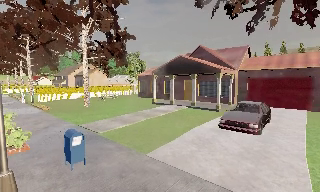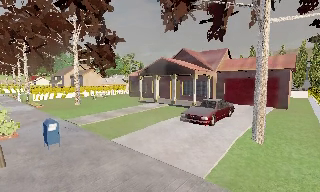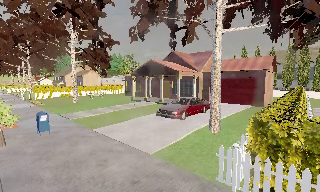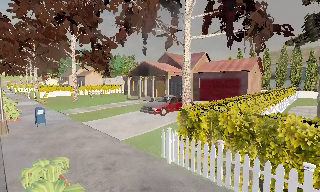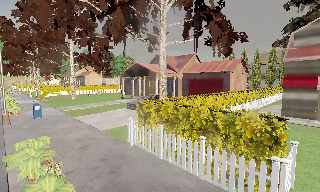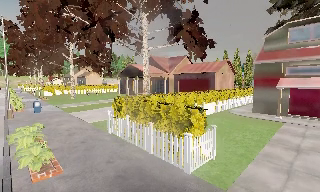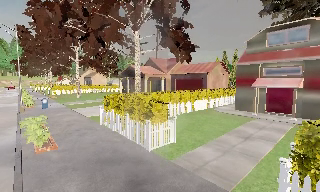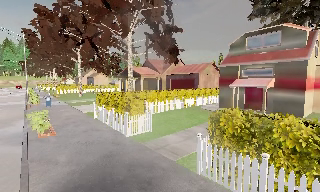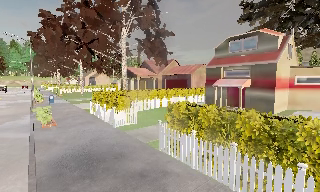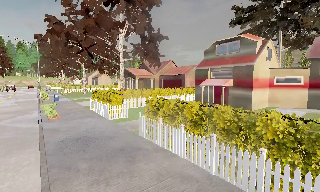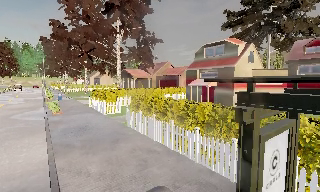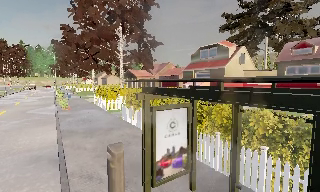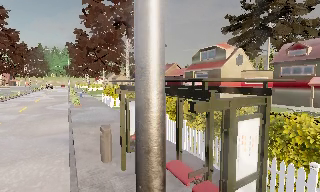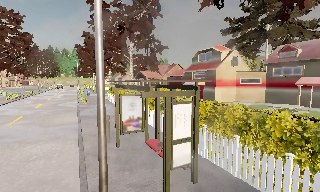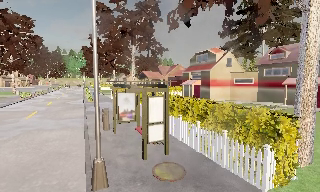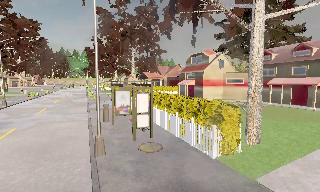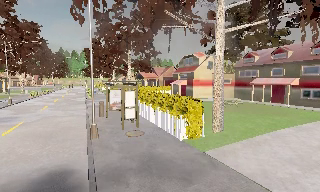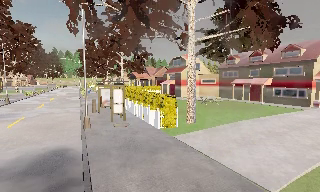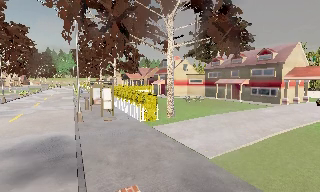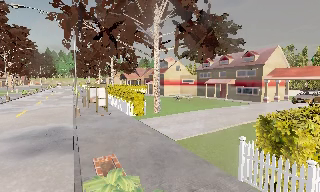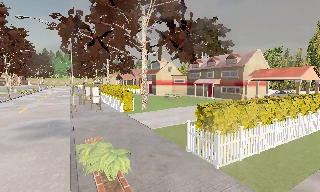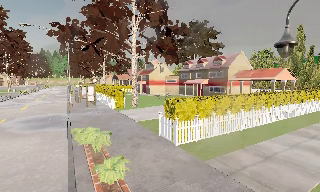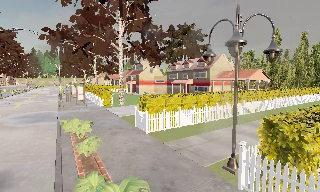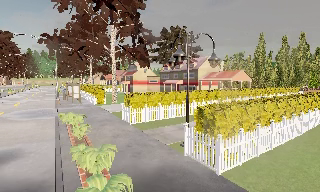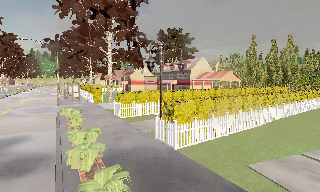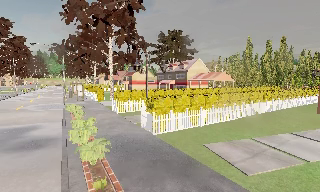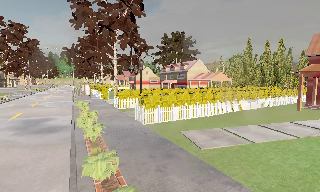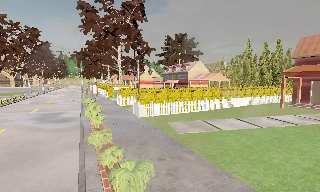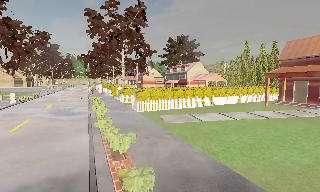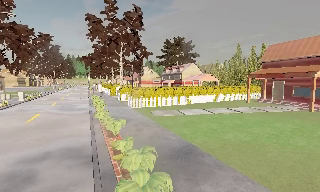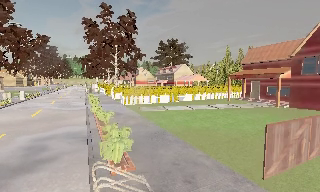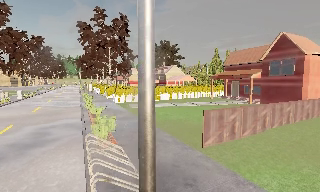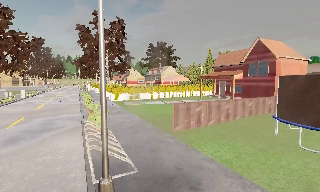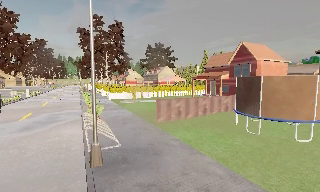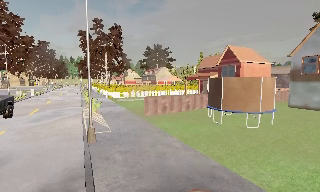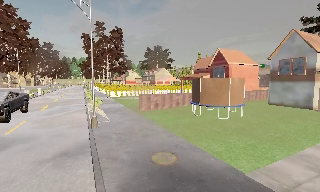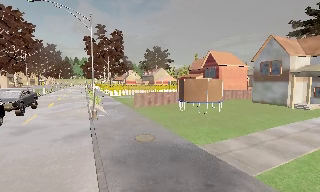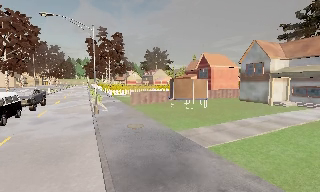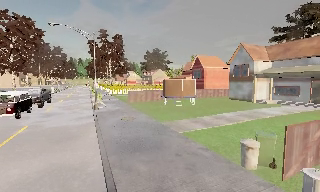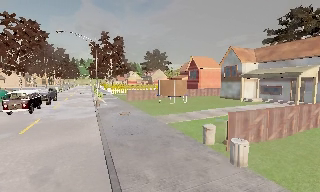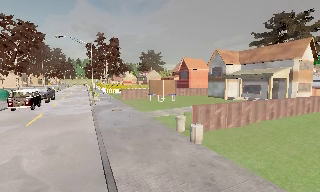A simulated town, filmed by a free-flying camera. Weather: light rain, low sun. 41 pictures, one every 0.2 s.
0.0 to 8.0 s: The camera pans to its left, which is counterclockwise from overhead, by about 25 degrees. It travels backward and to its right, about 85 m, so what stands in front gets smaller.
The film runs backward here.
